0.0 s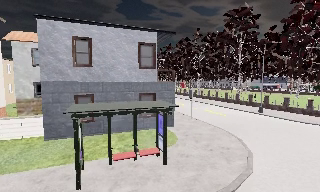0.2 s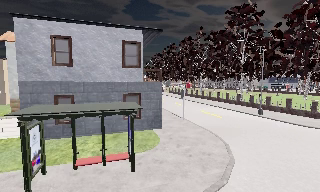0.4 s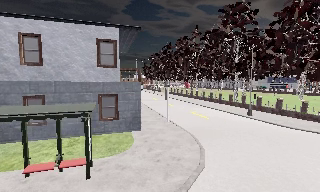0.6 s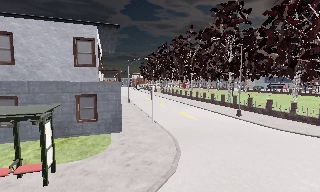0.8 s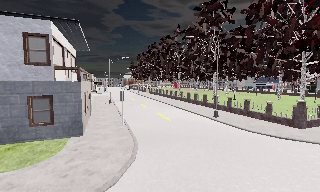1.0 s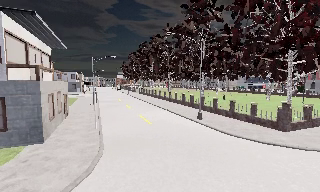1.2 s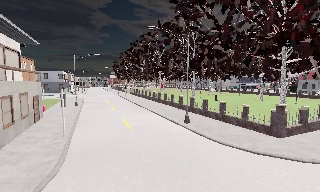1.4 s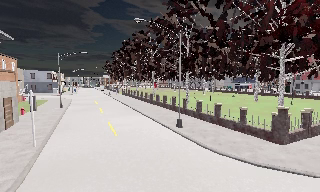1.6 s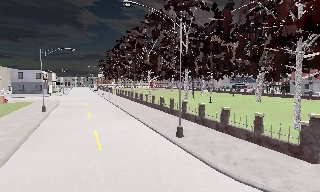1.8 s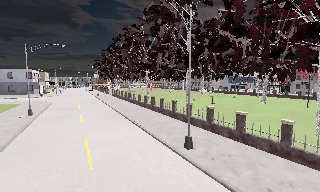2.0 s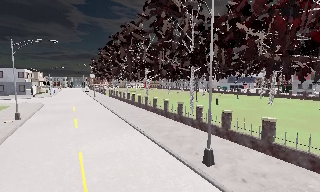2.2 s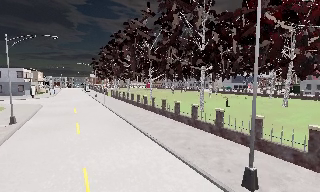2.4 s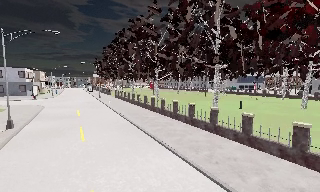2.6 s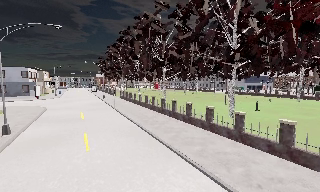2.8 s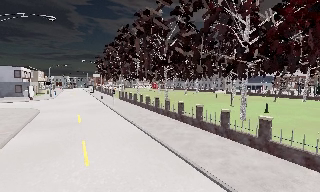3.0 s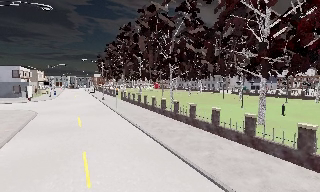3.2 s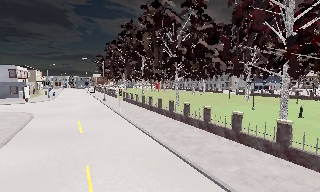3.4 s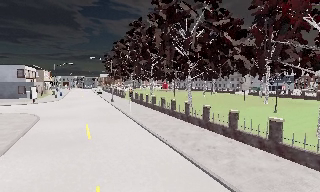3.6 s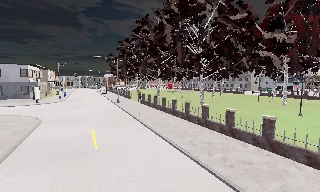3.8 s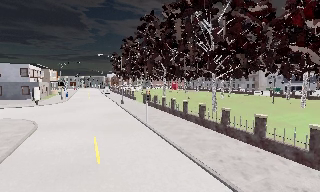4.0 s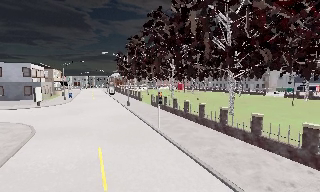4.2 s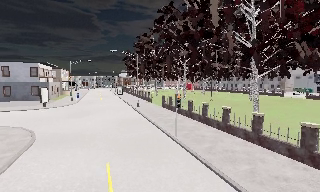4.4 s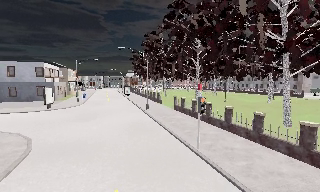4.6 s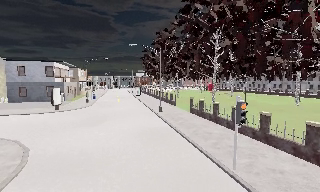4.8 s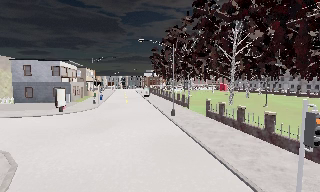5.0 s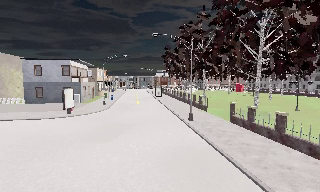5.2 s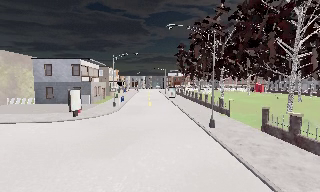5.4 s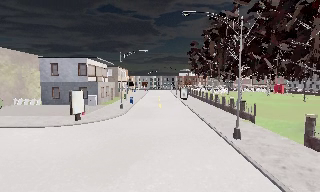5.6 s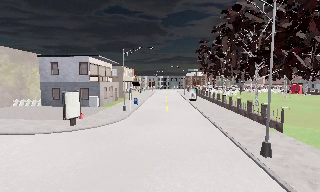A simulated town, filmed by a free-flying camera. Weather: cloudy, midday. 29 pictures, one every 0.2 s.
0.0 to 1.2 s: The camera travels to its right and forward, about 10 m, so close, fixed things drift to the left.
1.2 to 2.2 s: The camera travels forward, about 9 m, so what stands in front looms larger.
2.2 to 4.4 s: The camera pans to its left, which is counterclockwise from overhead, by about 10 degrees. It travels forward and to its left, about 20 m, so what stands in front looms larger.
4.4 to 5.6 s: The camera swings to its left by about 20 degrees, and the scene slides to the right. It travels forward, about 12 m, so what stands in front looms larger.
The film runs forward here.
